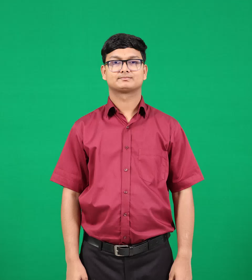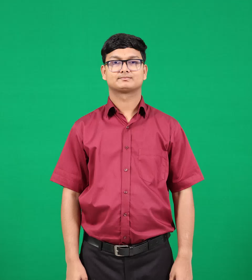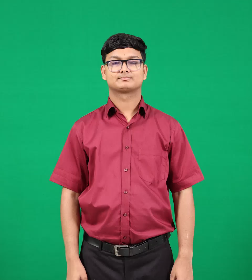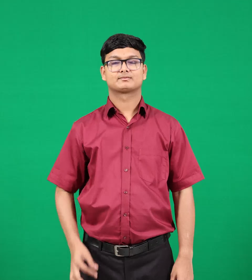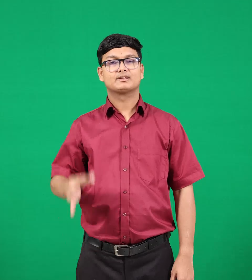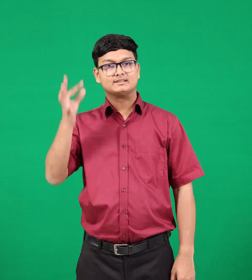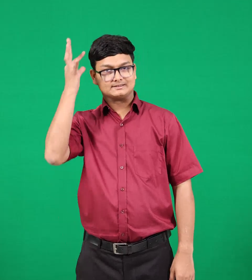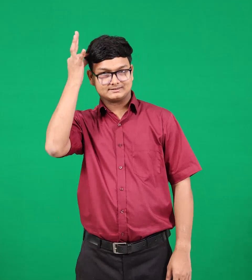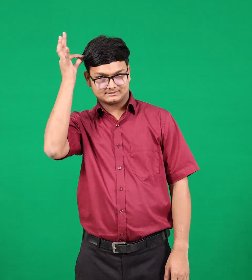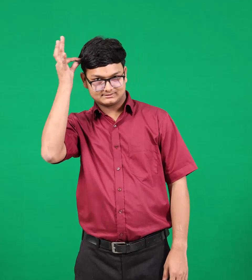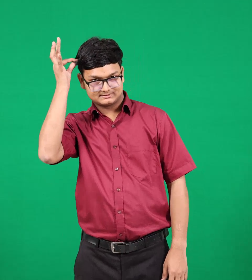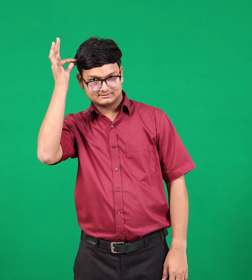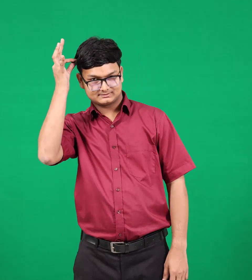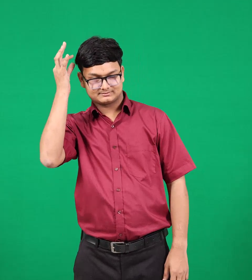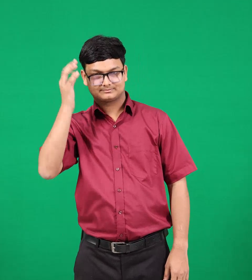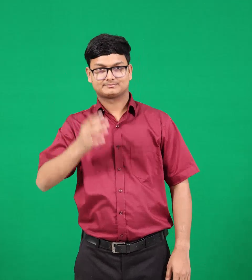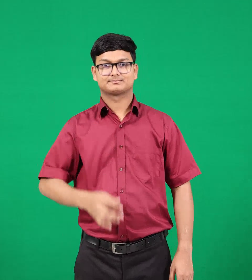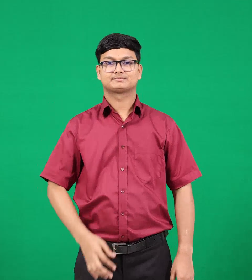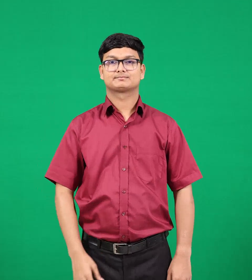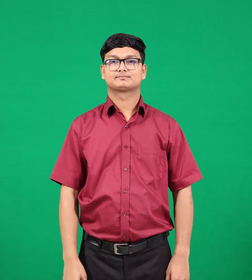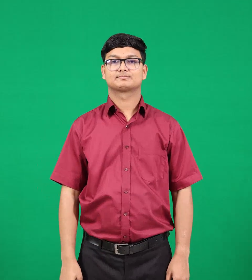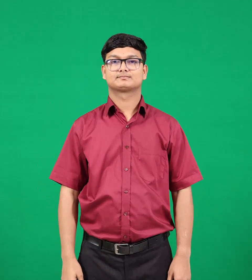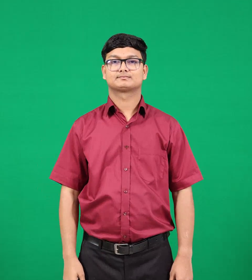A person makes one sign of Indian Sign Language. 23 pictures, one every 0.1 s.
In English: hair
